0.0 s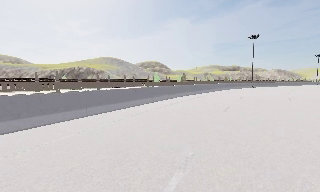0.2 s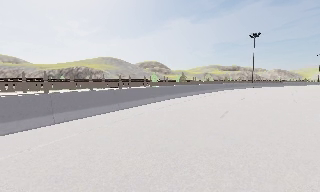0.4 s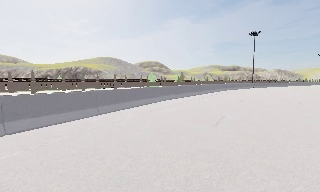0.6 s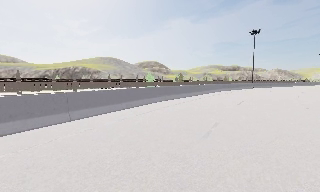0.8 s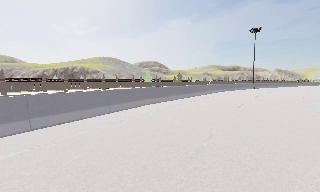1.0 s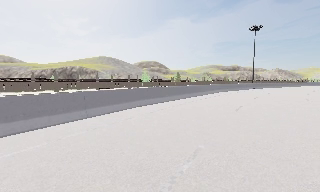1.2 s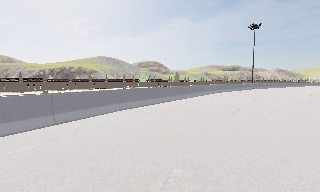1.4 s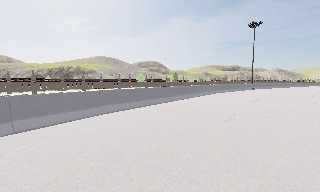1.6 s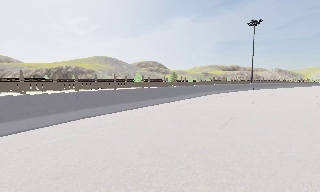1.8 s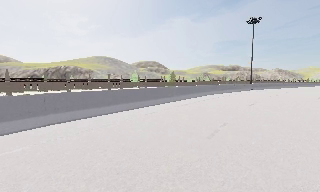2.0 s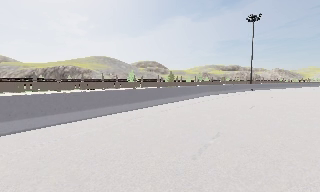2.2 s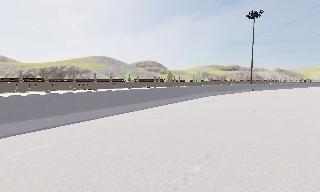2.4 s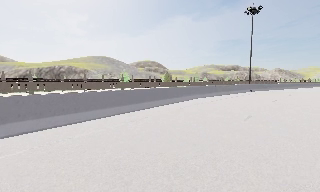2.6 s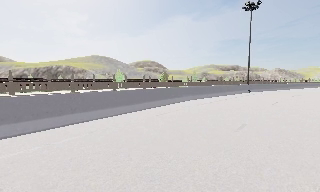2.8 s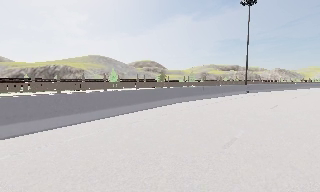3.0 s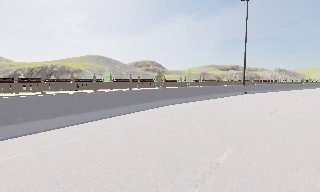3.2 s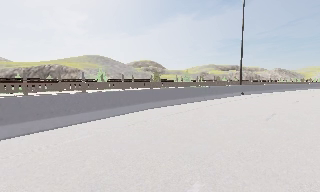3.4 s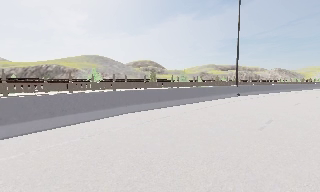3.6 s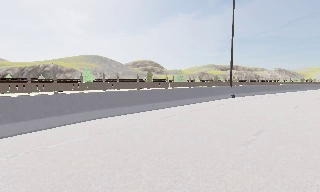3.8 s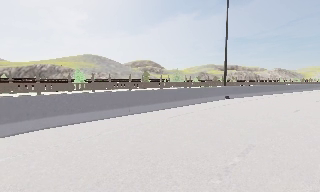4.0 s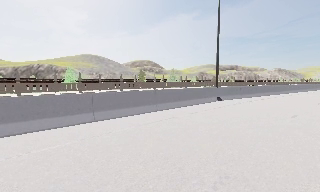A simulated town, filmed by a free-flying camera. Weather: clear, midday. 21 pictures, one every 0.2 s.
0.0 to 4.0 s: The camera travels forward and to its right, about 30 m, so what stands in front looms larger.
The film runs forward here.
